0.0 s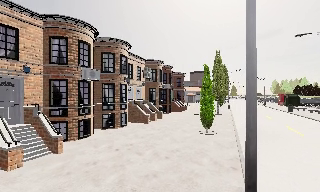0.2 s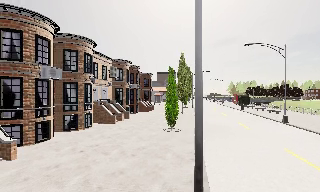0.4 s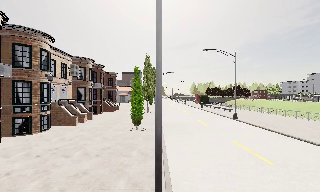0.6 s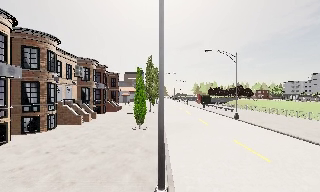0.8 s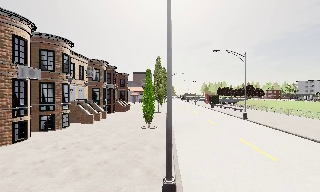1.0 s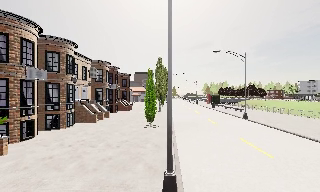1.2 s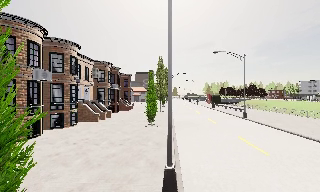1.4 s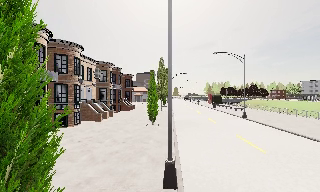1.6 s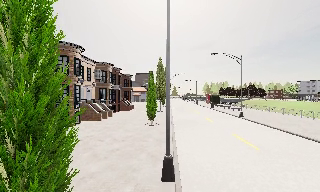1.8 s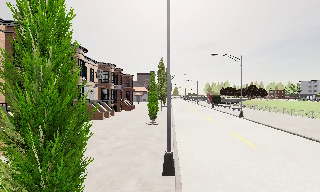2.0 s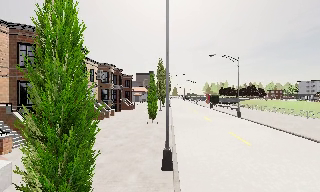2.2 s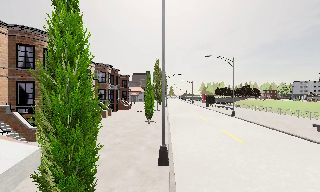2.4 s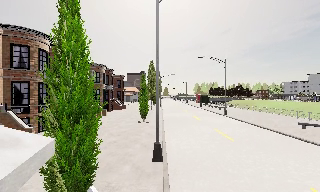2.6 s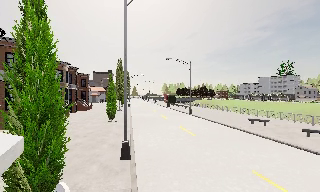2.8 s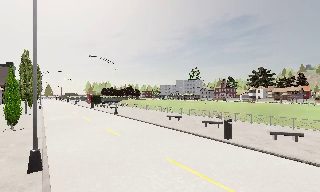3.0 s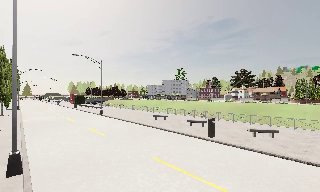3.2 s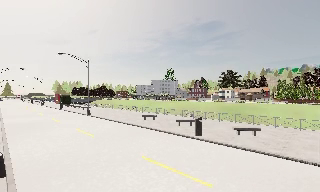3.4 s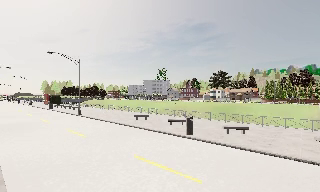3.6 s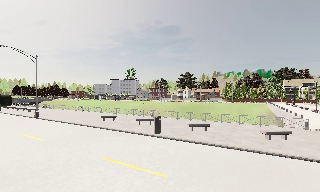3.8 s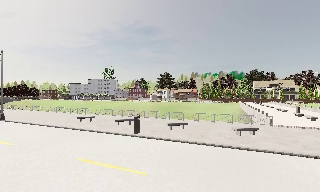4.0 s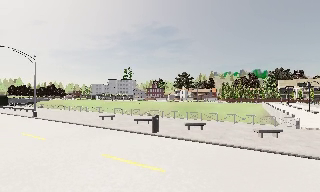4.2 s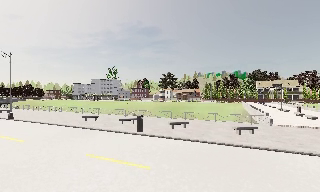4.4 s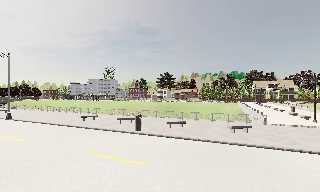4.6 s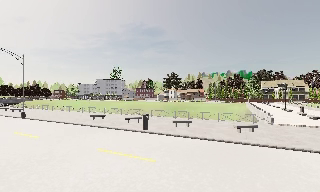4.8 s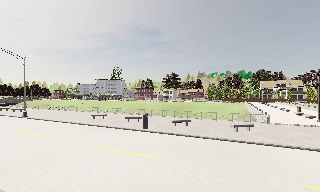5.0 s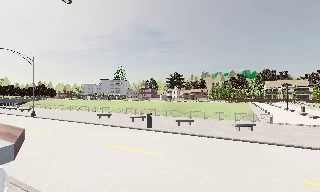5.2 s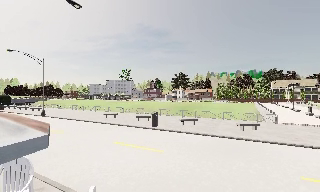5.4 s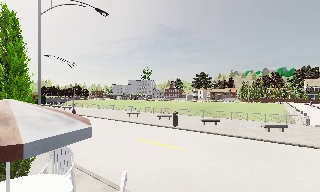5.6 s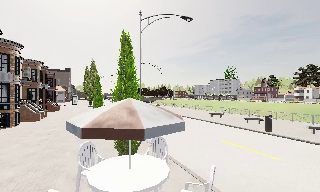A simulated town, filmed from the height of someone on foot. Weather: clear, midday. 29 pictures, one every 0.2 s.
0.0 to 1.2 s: The camera pans to its right, which is clockwise from overhead, by about 20 degrees. It travels backward, about 2 m, so what stands in front gets smaller.
1.2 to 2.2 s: The camera travels backward, about 2 m, so what stands in front gets smaller.
2.2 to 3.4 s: The scene slides to the left, as the camera pans about 50 degrees to its right. It travels backward, about 1.5 m. It loses speed.
3.4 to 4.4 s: The camera pans to its right, which is clockwise from overhead, by about 20 degrees. It travels backward, about 1 m, so what stands in front gets smaller.
4.4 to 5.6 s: The camera swings to its left by about 40 degrees, and the scene slides to the right. It travels backward, about 2 m.
The film runs backward here.
